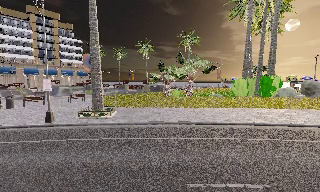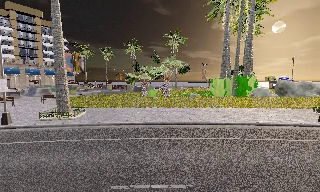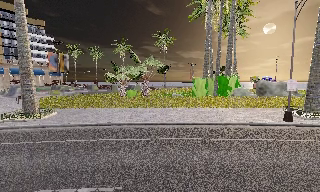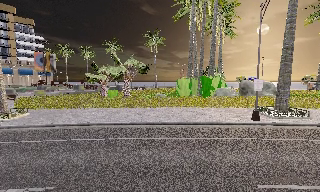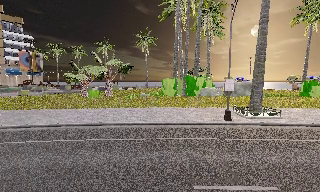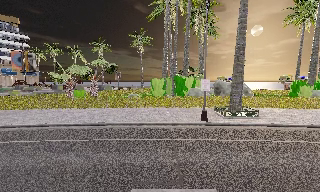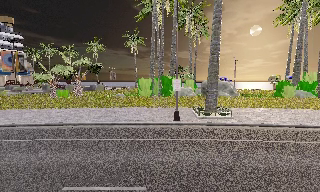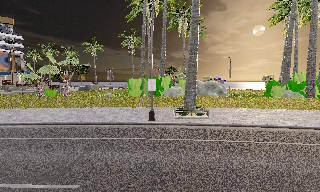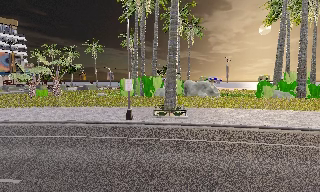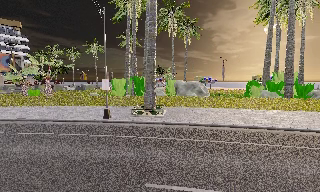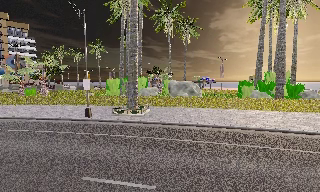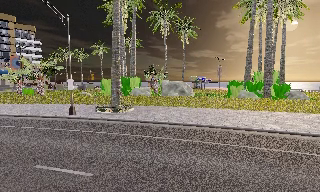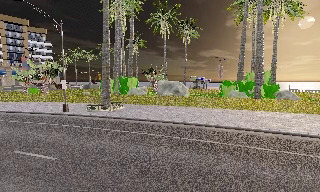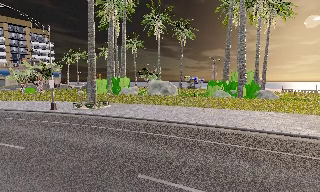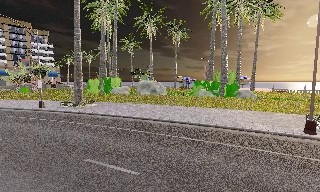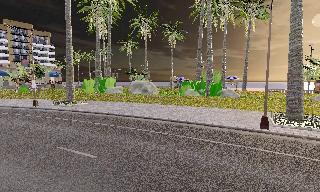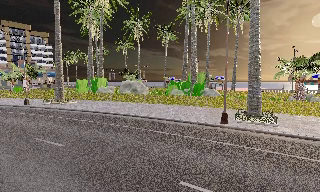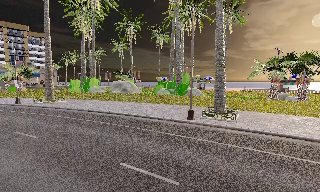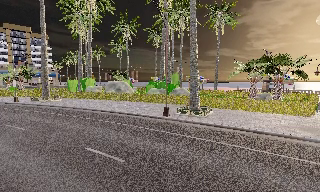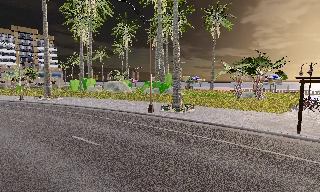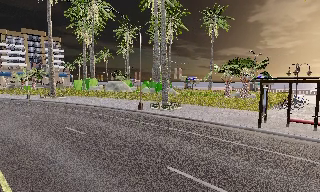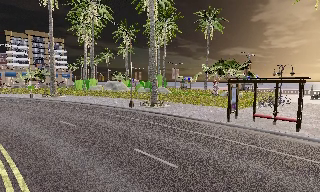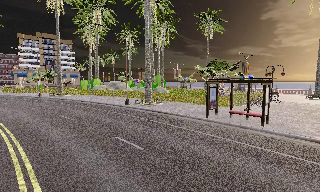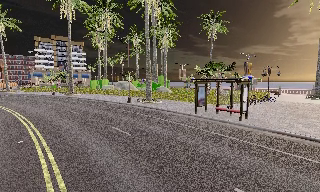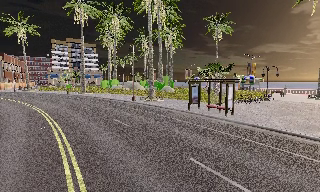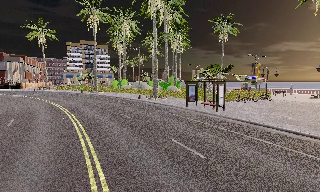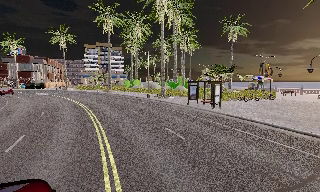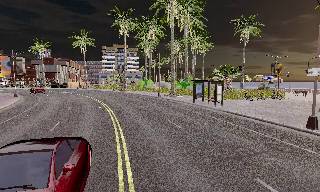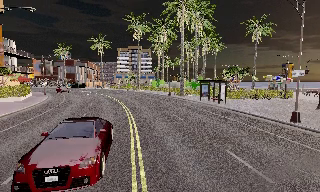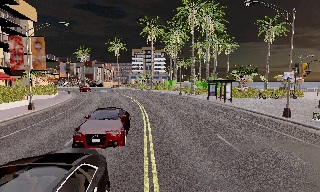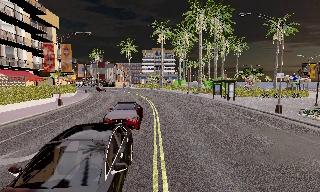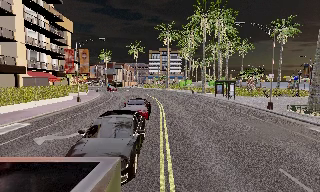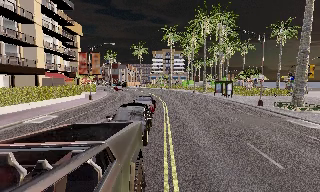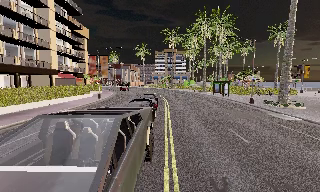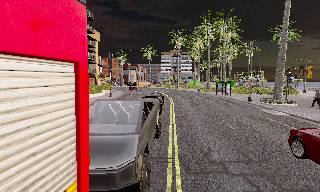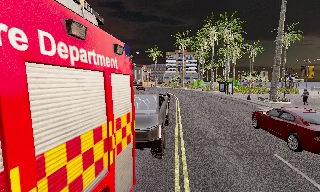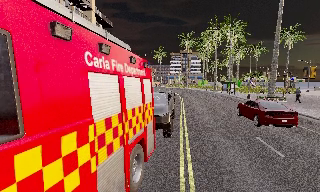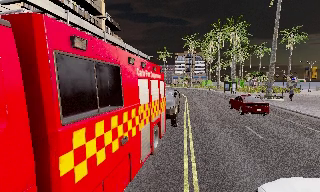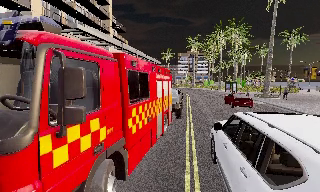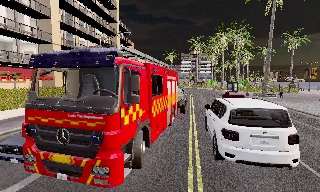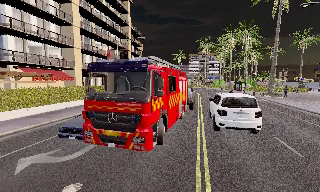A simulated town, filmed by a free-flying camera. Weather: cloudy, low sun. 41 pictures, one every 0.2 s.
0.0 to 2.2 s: The camera travels to its right, about 19 m, so close, fixed things drift to the left.
2.2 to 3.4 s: The camera travels to its right and backward, about 13 m, so close, fixed things drift to the left.
3.4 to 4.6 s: The camera pans to its left, which is counterclockwise from overhead, by about 10 degrees. It travels to its right and backward, about 12 m, so close, fixed things drift to the left.
4.6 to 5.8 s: The camera pans to its left, which is counterclockwise from overhead, by about 25 degrees. It travels backward, about 13 m, so what stands in front gets smaller.
5.8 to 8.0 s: The camera pans to its left, which is counterclockwise from overhead, by about 20 degrees. It travels backward, about 25 m, so what stands in front gets smaller.
The film runs forward here.
